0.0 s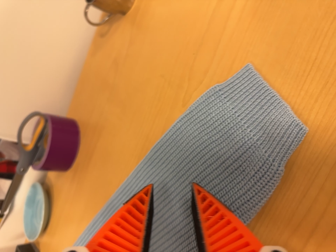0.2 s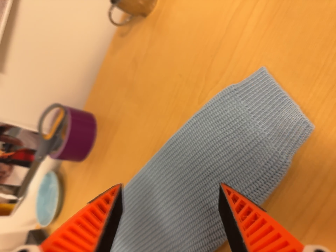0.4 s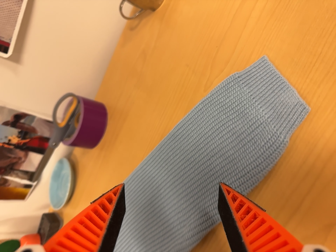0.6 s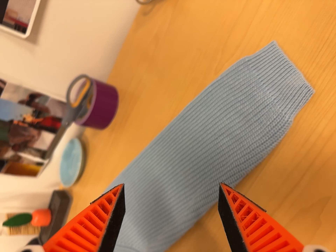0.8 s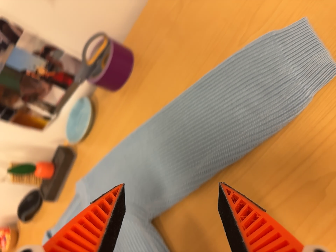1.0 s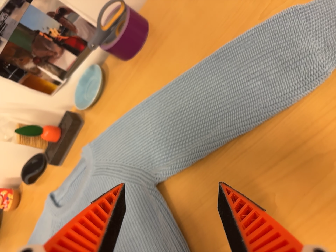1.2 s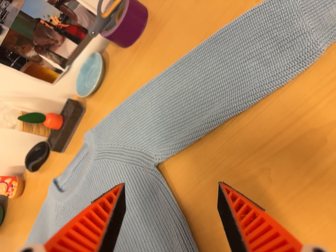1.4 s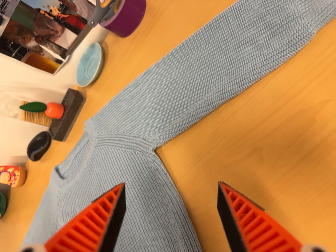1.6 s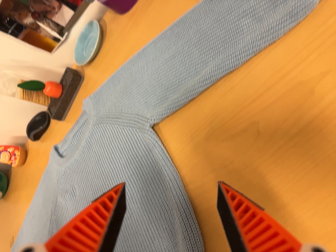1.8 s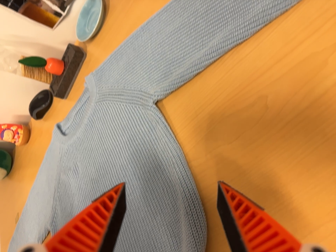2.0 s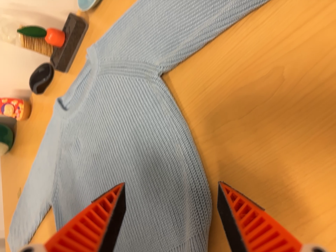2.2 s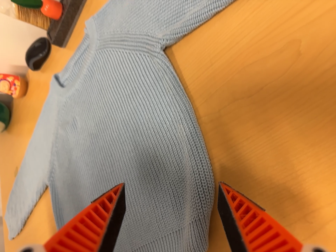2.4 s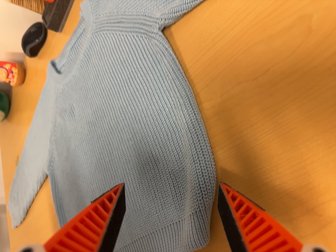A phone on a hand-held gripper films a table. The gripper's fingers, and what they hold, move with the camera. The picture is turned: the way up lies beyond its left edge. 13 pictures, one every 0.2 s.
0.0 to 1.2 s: The camera travels toward the bottom of its view, backward and to its left, about 14 cm, so close, fixed things drift upward. Its aim tips toward the bottom of its view by about 10 degrees, and the scene shifts upward. It rolls about its line of sight by about 15 degrees, and the scene rotates clockwise.
1.2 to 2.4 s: The camera travels forward and toward the bottom of its view, about 8 cm, so what stands in front looms larger. Its aim tips toward the bottom of its view by about 20 degrees, and the scene shifts upward.
The film runs forward here.
